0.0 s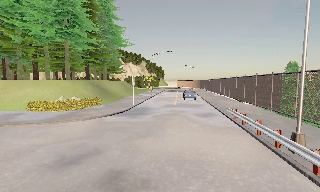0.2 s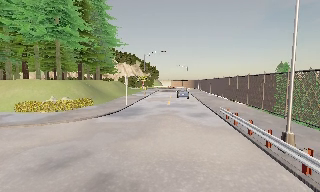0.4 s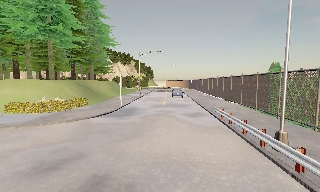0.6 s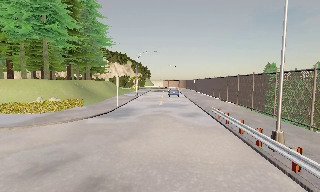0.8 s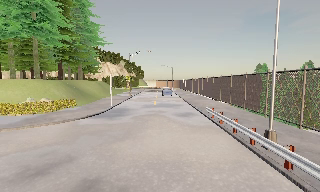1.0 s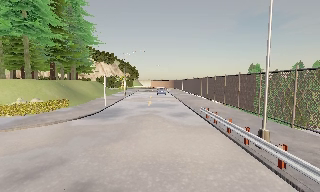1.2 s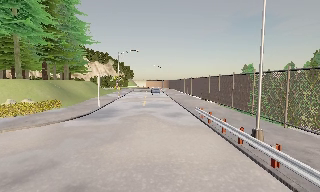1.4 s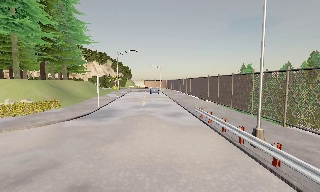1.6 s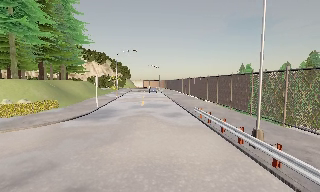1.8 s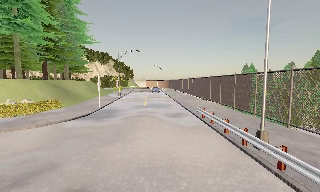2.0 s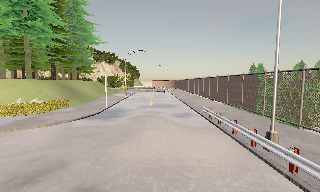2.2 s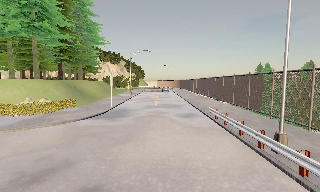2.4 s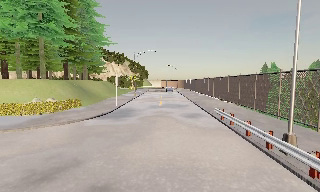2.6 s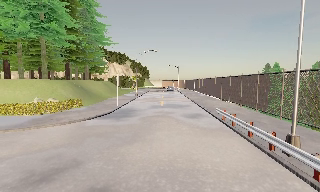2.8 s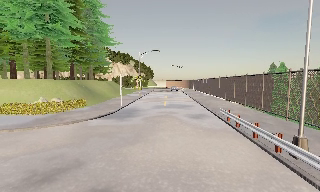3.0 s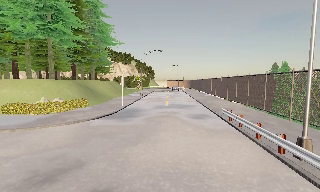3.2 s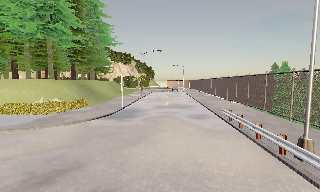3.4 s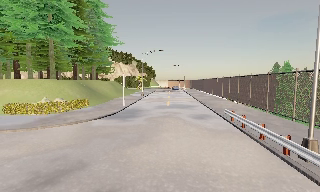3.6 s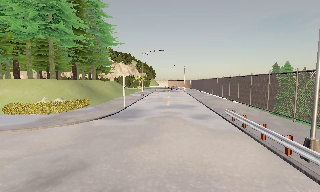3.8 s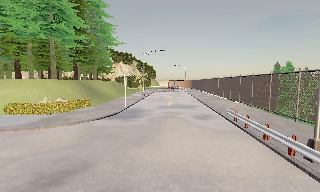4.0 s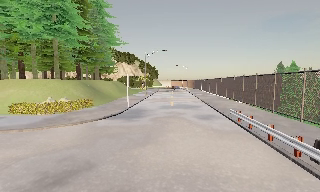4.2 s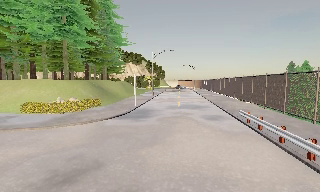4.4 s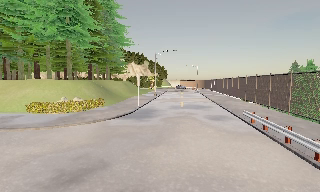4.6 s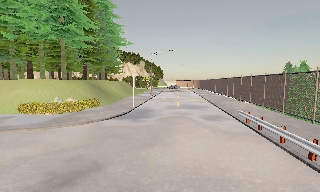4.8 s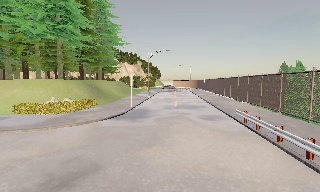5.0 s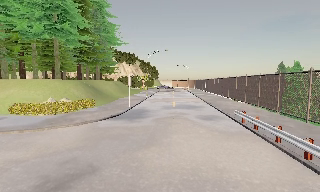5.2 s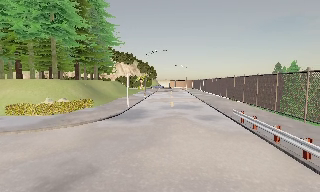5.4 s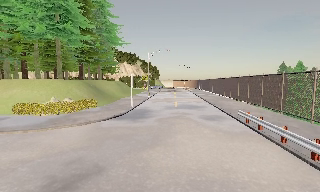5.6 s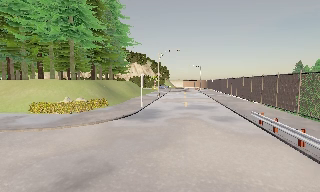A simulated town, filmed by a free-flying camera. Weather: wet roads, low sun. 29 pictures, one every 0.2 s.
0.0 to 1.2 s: The scene slides to the left, as the camera pans about 10 degrees to its right.
1.2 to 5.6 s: The scene slides to the right, as the camera pans about 10 degrees to its left. It travels to its left and forward, about 1 m, so close, fixed things drift to the right.
The film runs forward here.
